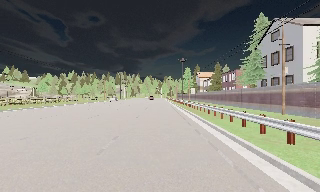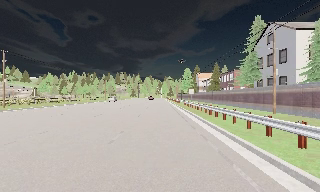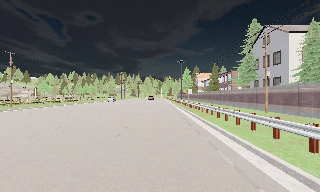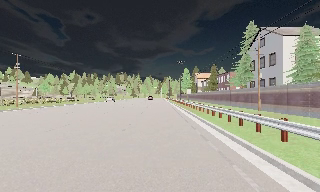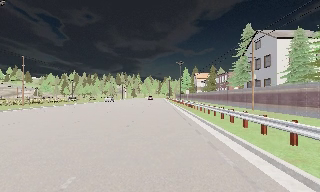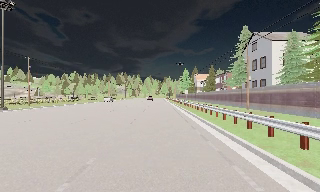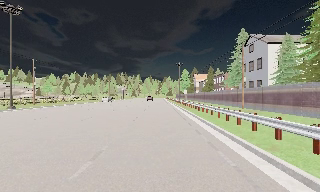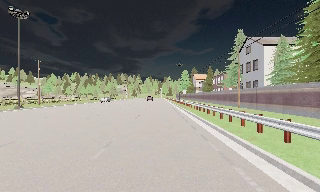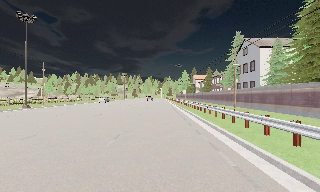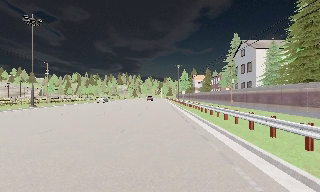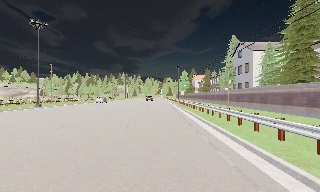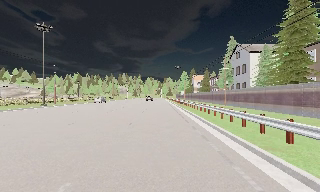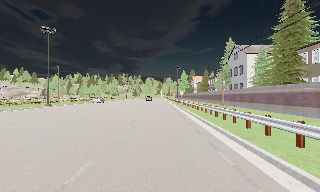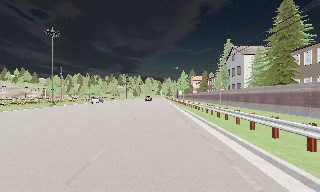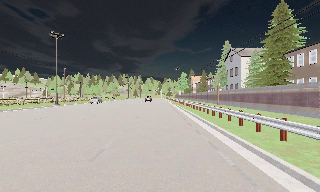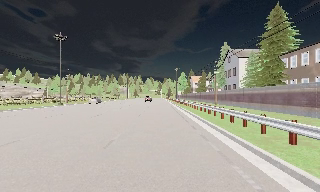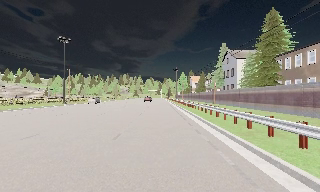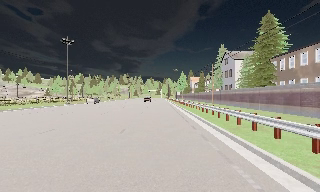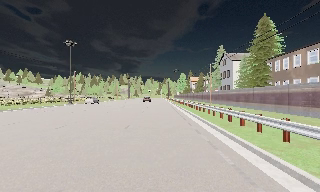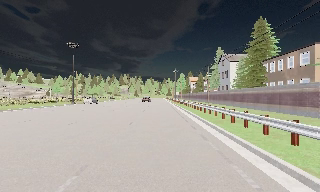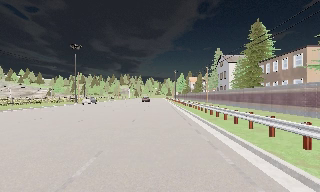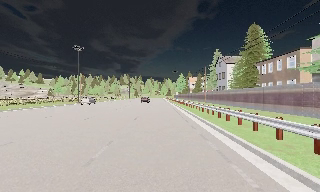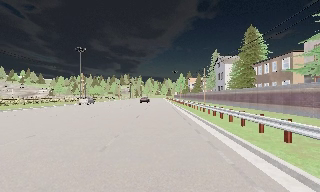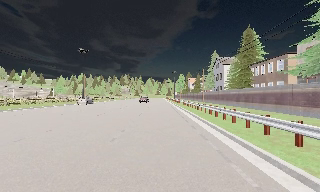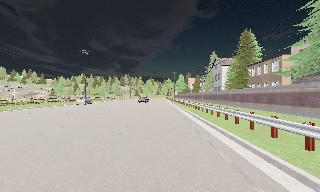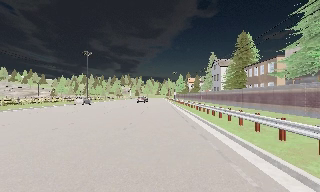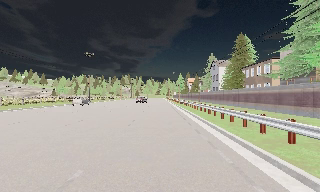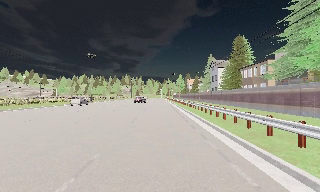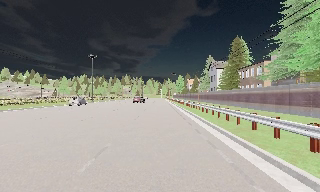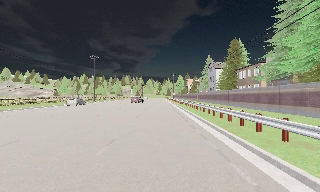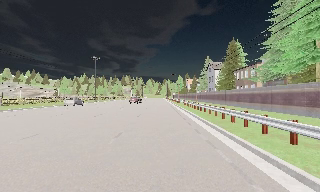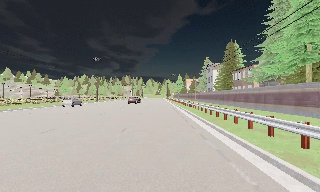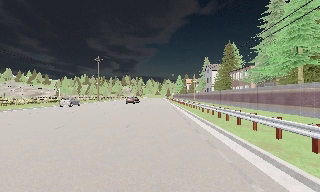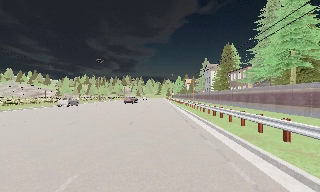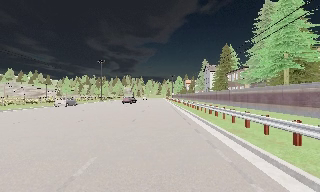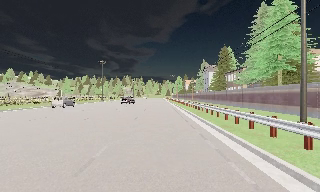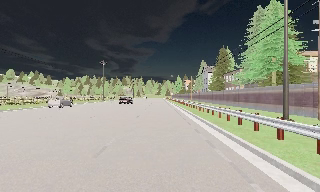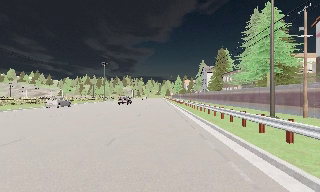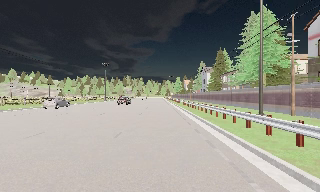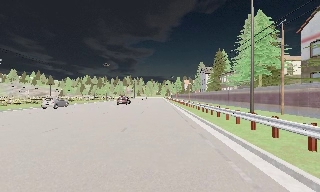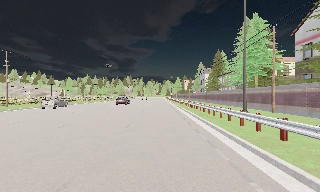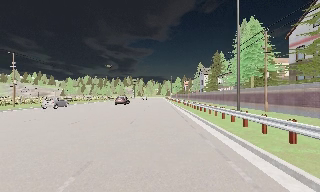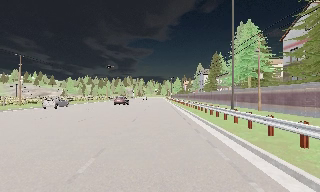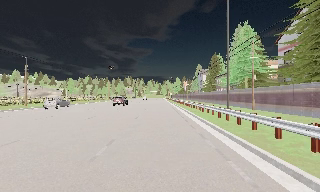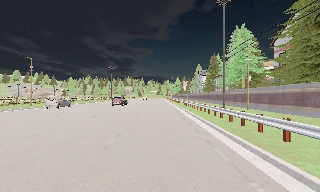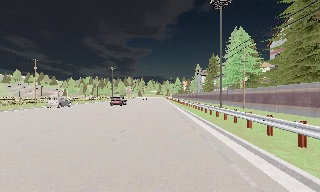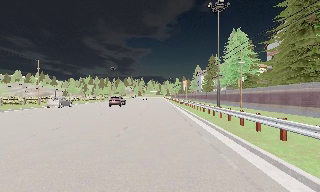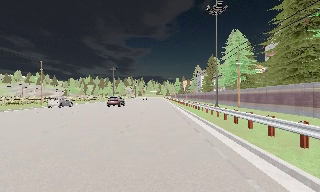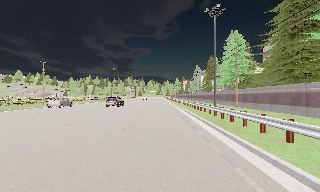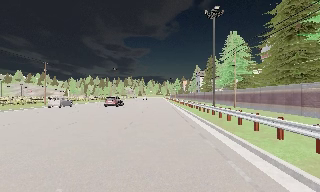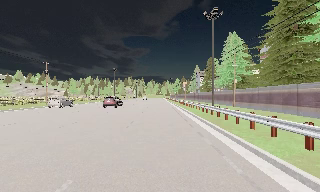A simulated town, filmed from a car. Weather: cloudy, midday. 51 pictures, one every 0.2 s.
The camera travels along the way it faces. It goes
backward.
0.0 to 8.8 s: The camera travels backward, about 45 m, so what stands in front gets smaller.
8.8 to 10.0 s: The camera travels backward, about 3.5 m, so what stands in front gets smaller. It loses speed.
The film runs backward here.
